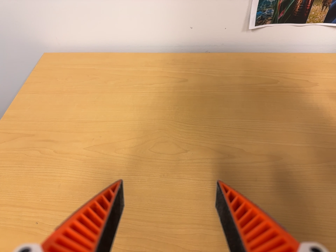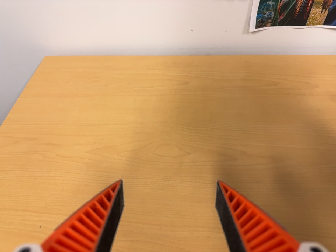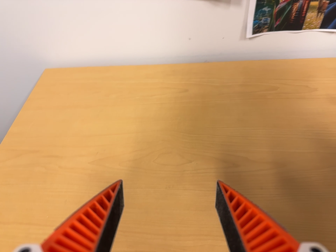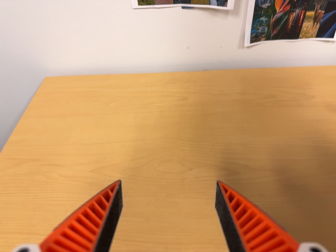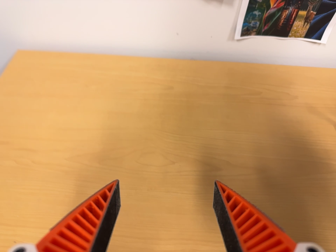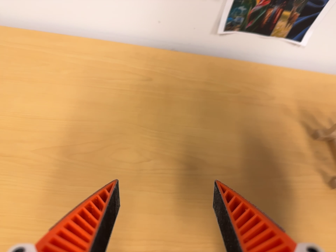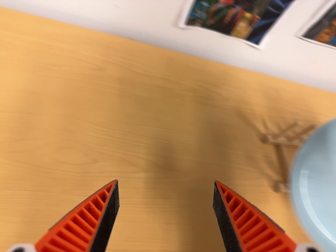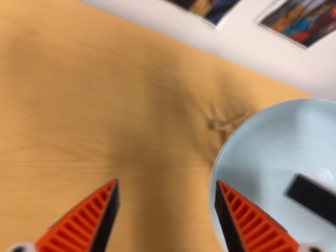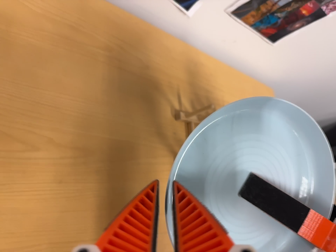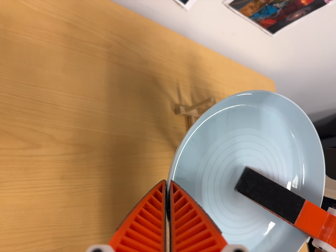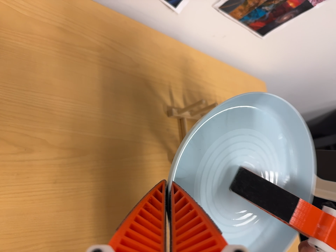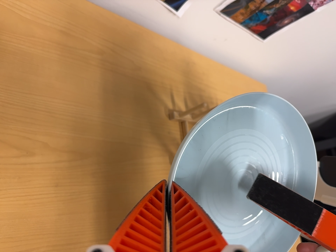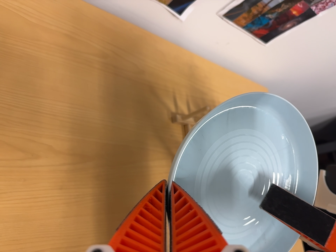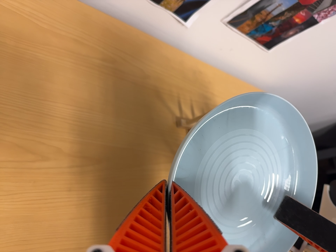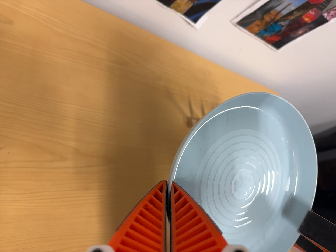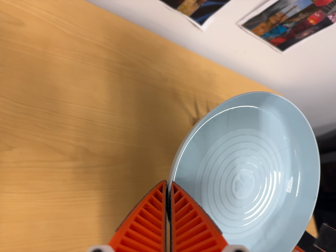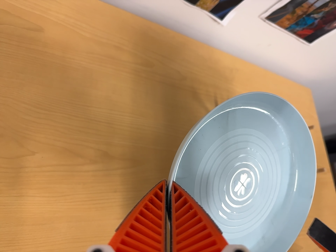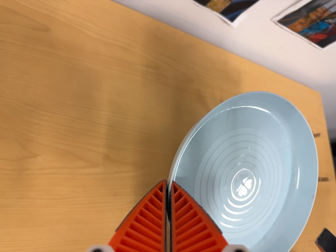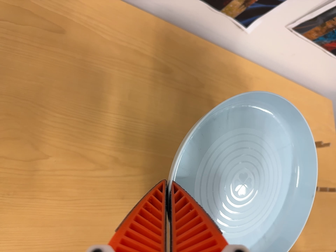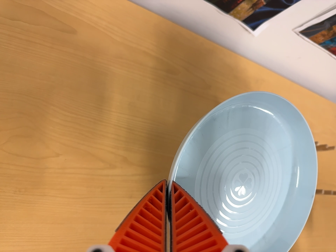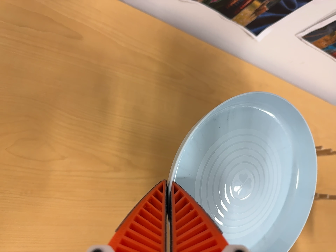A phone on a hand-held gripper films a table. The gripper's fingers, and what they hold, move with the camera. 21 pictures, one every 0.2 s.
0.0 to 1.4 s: The camera swings to its right by about 35 degrees, and the scene slides to the left. It travels toward the top of its view and forward, about 14 cm. Its aim tips toward the bottom of its view by about 15 degrees. It rolls about its line of sight by about 10 degrees, and the scene rotates clockwise.
1.4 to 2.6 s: The camera shifts only a little, or ends up much as it began.
2.6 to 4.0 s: The camera swings to its left by about 10 degrees, and the scene slides to the right. It travels toward the top of its view, about 5 cm.
The film runs backward here.
